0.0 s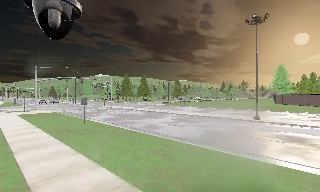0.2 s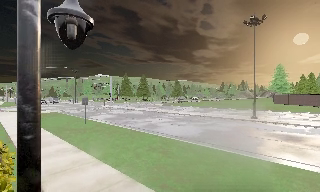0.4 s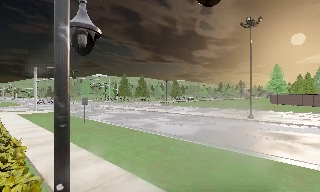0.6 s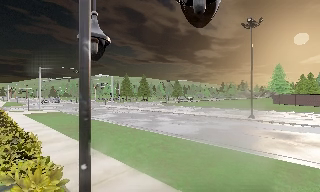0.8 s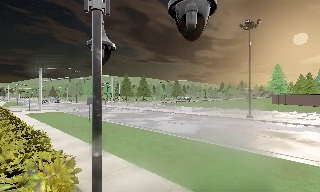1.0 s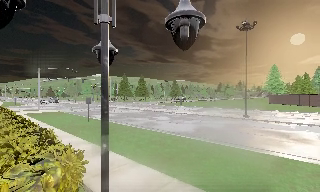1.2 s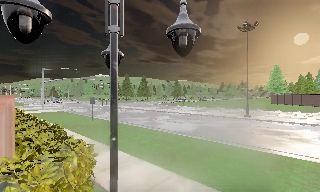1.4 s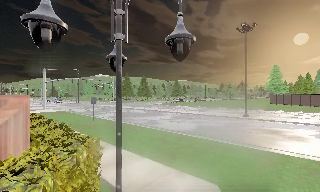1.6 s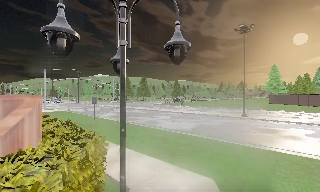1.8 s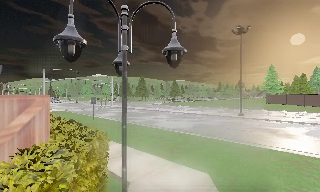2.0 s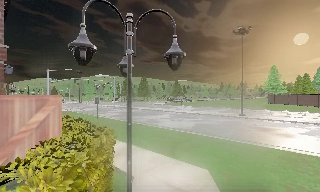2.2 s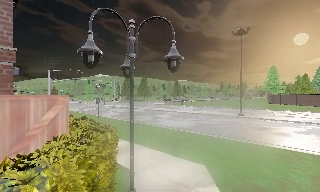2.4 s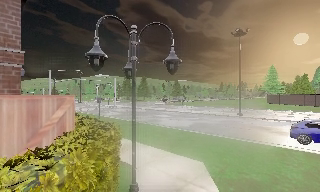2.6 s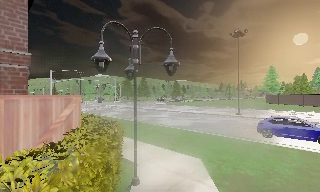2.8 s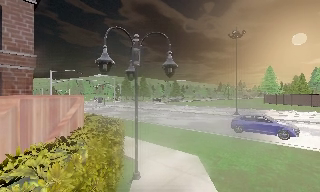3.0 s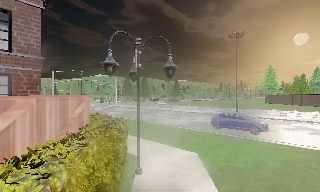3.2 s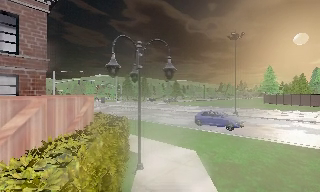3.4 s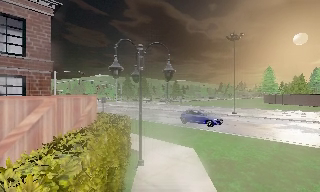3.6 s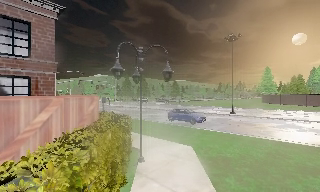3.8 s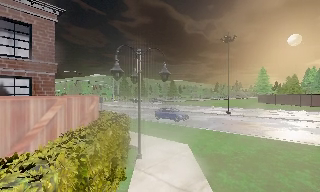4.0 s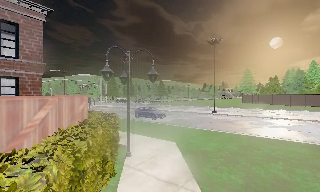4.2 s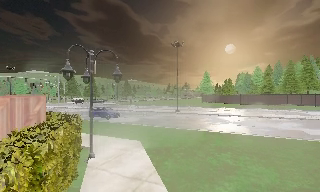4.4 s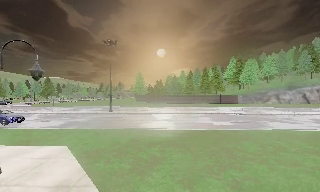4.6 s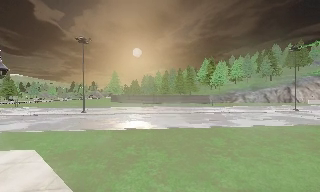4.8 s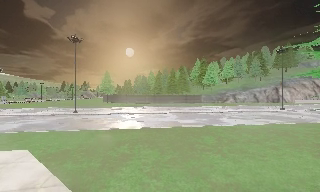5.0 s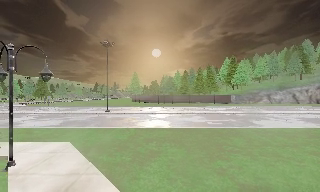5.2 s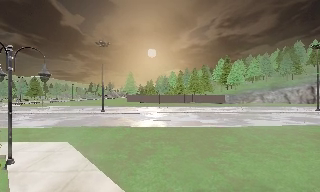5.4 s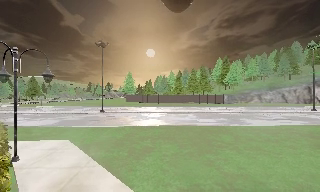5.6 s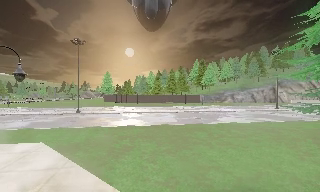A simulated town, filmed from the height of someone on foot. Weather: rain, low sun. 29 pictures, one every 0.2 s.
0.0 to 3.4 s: The camera travels backward, about 5 m, so what stands in front gets smaller.
3.4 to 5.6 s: The camera pans to its right, which is clockwise from overhead, by about 50 degrees. It travels backward, about 3.5 m.
The film runs backward here.
